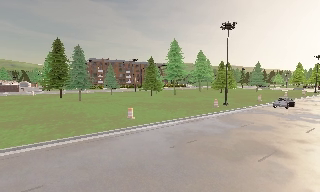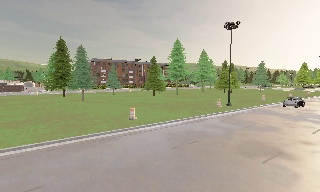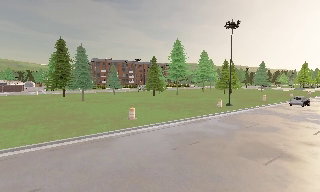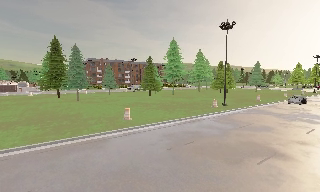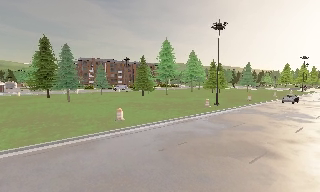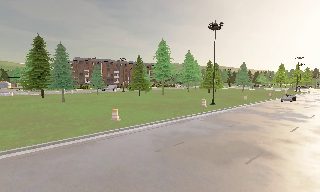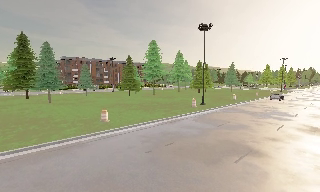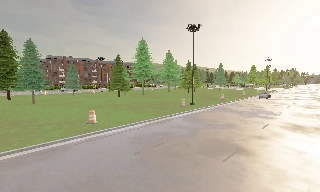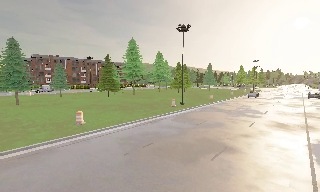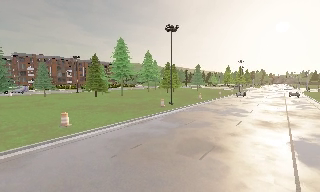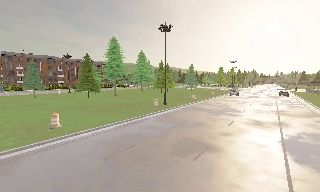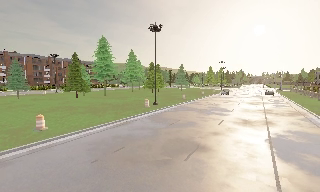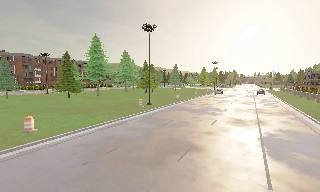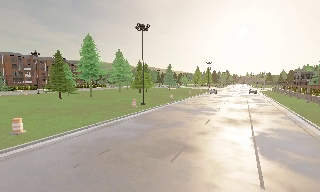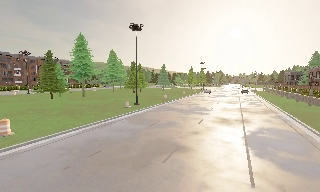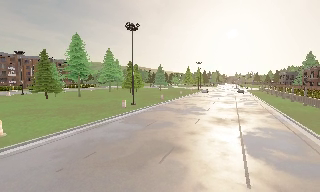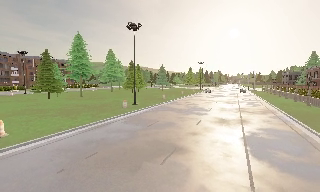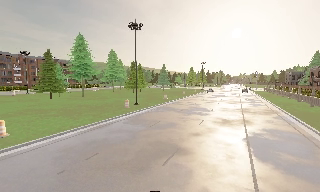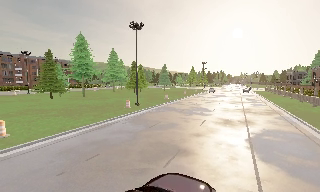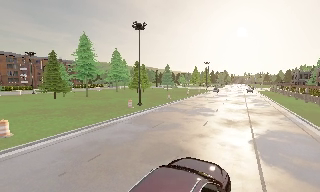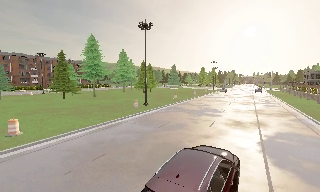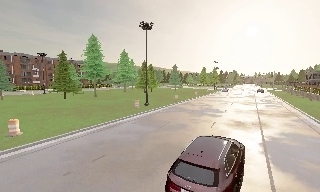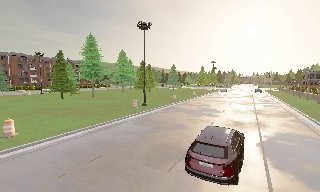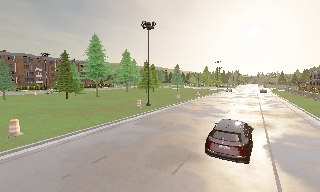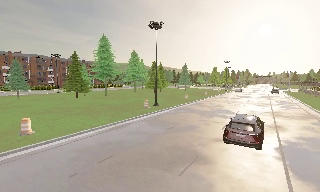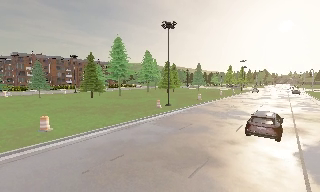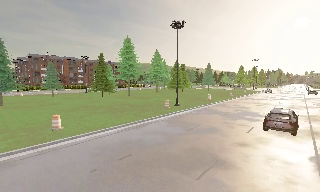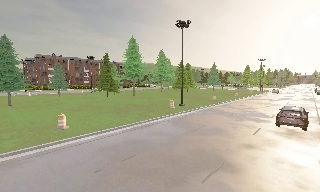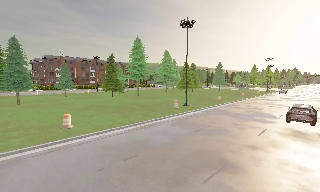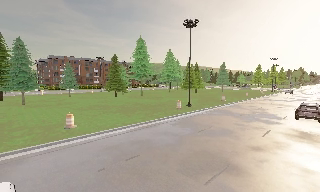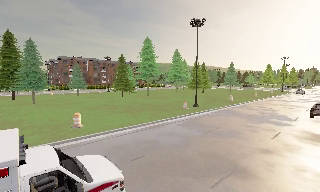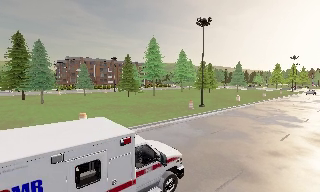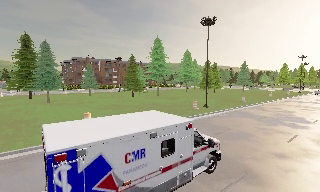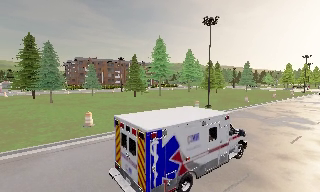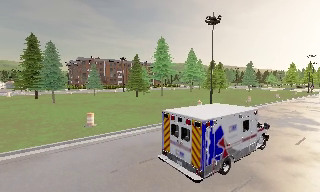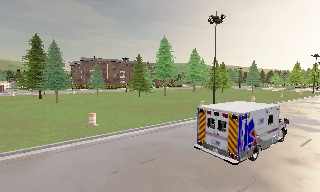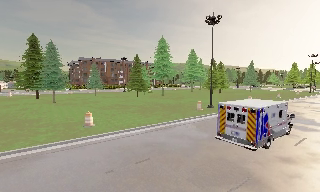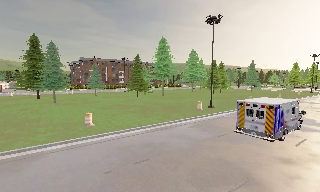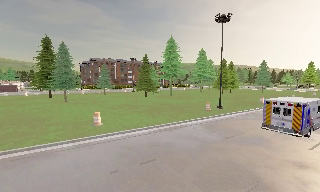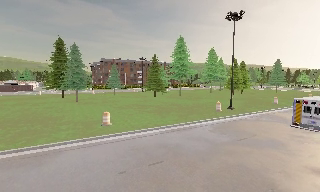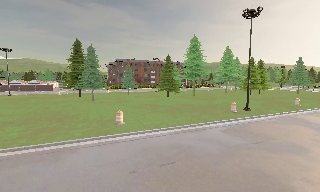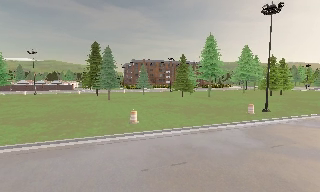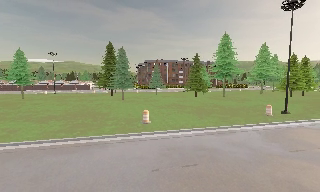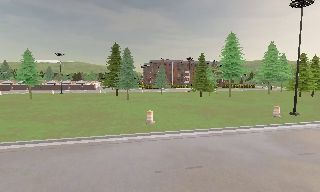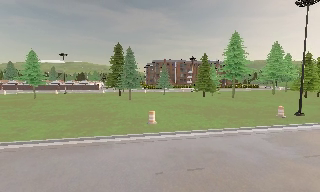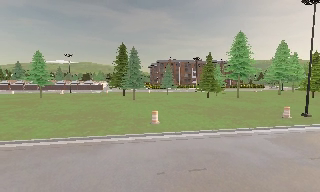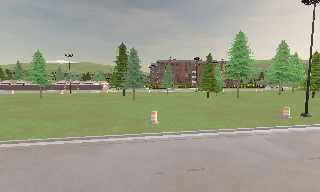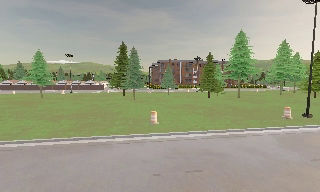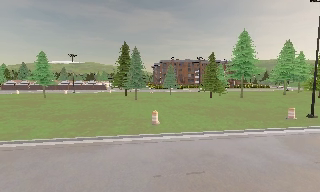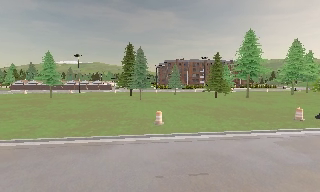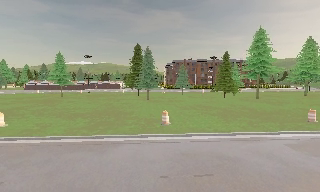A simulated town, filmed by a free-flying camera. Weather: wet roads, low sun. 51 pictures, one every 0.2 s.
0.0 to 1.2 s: The camera travels forward, about 0.5 m, so what stands in front looms larger.
1.2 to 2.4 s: The scene slides to the left, as the camera pans about 20 degrees to its right. It travels forward, about 0.5 m, so what stands in front looms larger.
2.4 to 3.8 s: The camera travels forward, about 0.5 m, so what stands in front looms larger.
3.8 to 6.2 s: The camera swings to its left by about 25 degrees, and the scene slides to the right. It travels forward and to its right, about 1 m, so what stands in front looms larger.
6.2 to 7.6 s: The camera travels to its right, about 0.5 m.
7.6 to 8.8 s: The camera swings to its left by about 20 degrees, and the scene slides to the right.
8.8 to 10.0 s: The camera travels to its right, about 0.5 m.
The film runs forward here.
